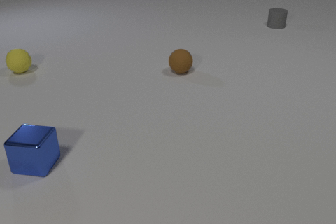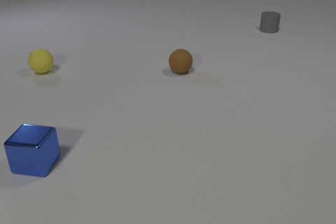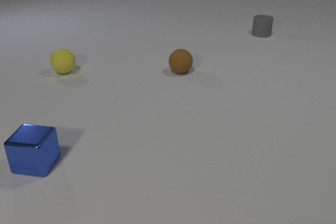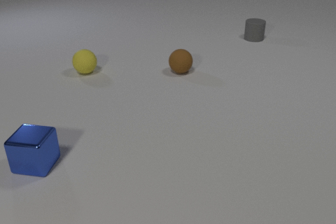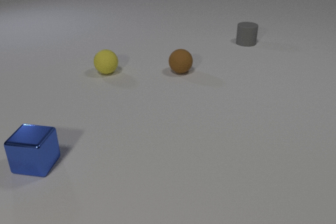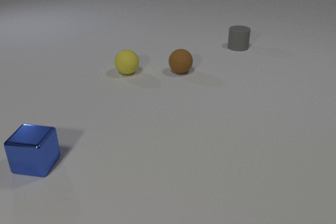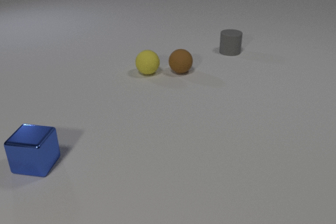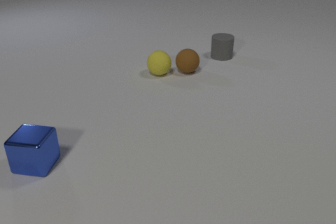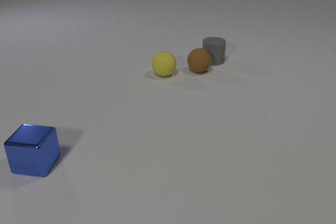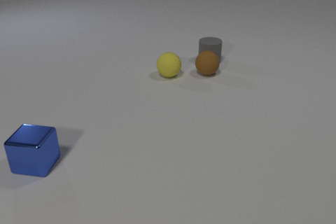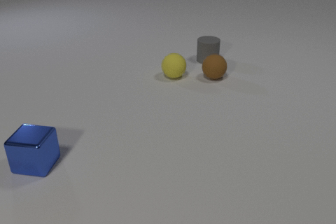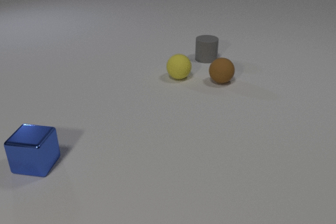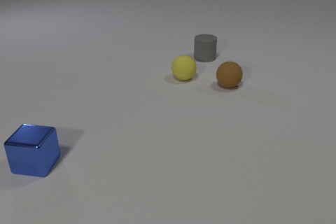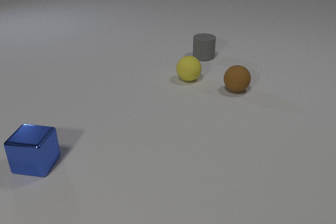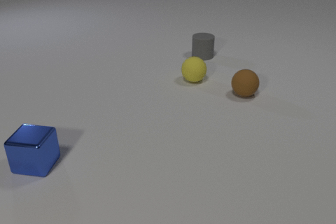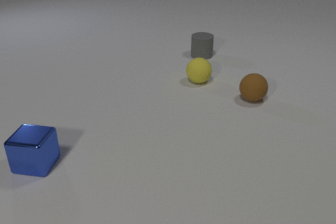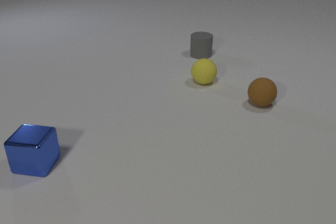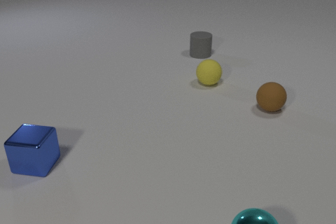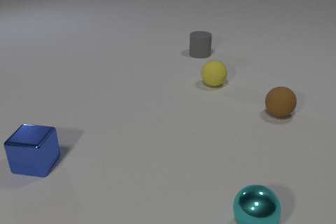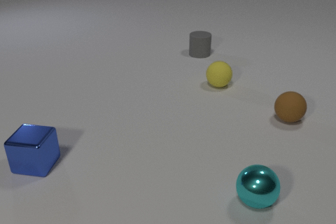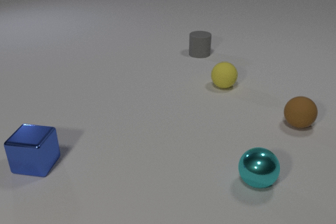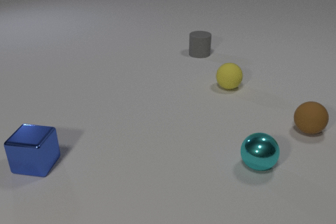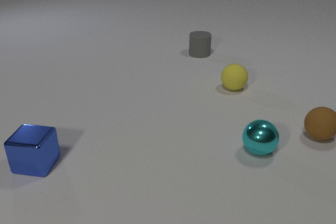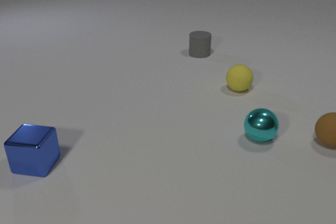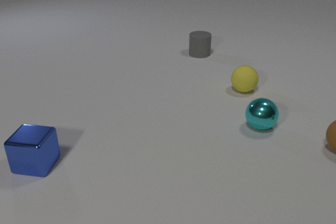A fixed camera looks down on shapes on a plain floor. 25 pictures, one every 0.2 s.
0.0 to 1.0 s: The yellow rubber sphere rolls to the right. The gray rubber cylinder slides toward the camera and to the left.
1.0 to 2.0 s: The yellow rubber sphere rolls to the right. The brown rubber sphere rolls to the right. The gray rubber cylinder slides toward the camera and to the left. The yellow rubber sphere and the brown rubber sphere collide. The brown rubber sphere and the gray rubber cylinder collide.
2.0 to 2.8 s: The yellow rubber sphere rolls to the right and toward the camera. The brown rubber sphere rolls toward the camera and to the right. The gray rubber cylinder slides away from the camera and to the left.
2.8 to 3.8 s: The yellow rubber sphere rolls to the right. The brown rubber sphere rolls to the right and toward the camera. The gray rubber cylinder slides away from the camera. The cyan metal sphere comes in at the bottom edge, rolls away from the camera.
3.8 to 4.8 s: The yellow rubber sphere rolls to the right. The brown rubber sphere rolls to the right and toward the camera. The cyan metal sphere rolls away from the camera.
What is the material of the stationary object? metal.
How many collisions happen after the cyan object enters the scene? 0.
Are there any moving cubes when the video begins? no.
